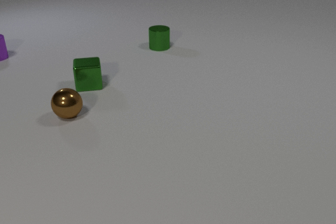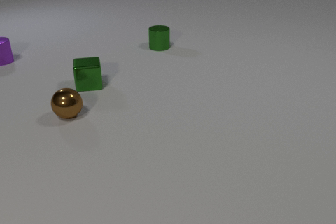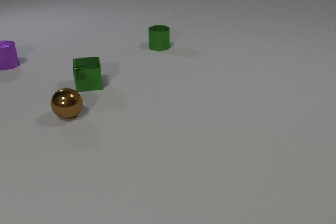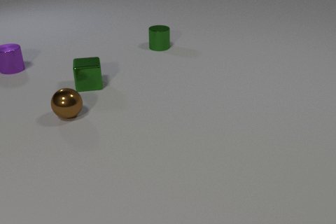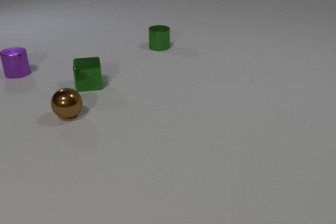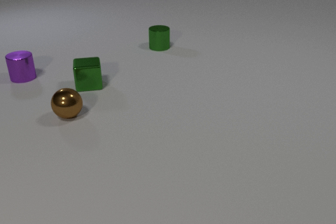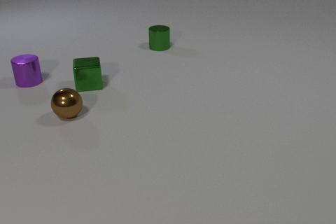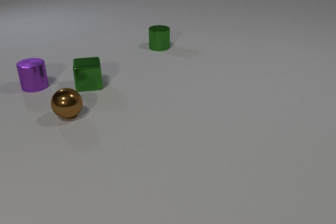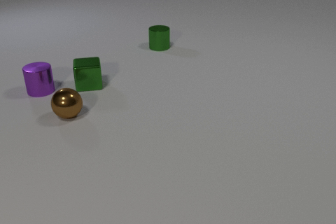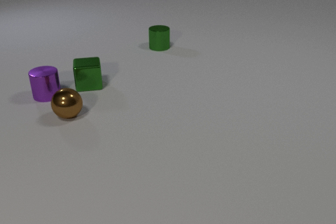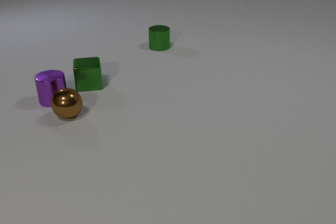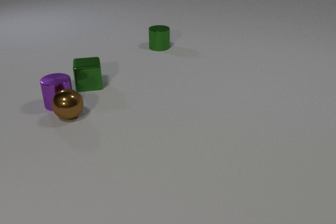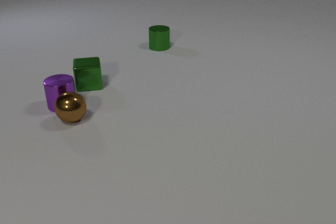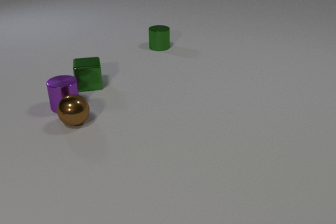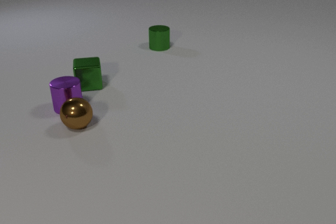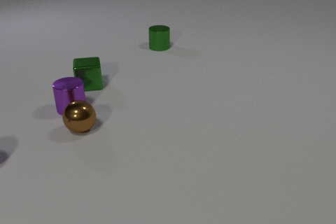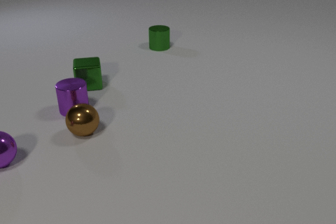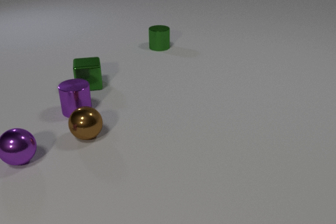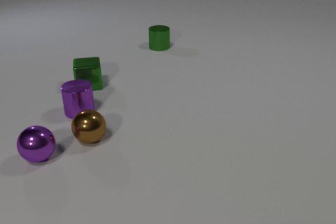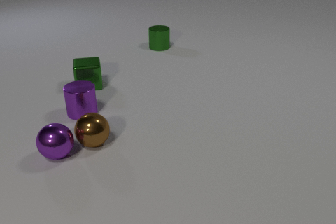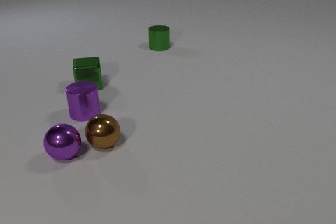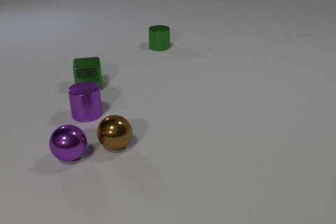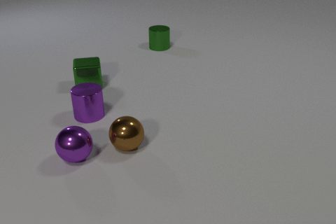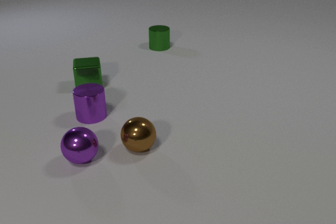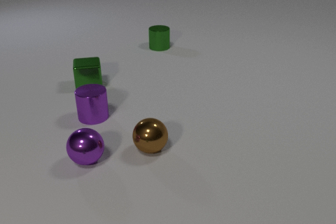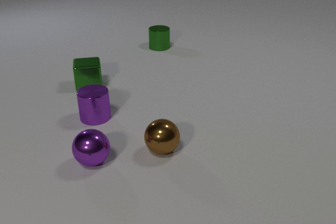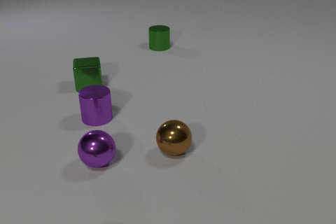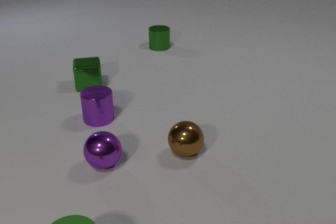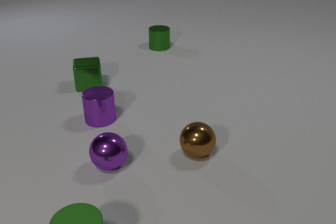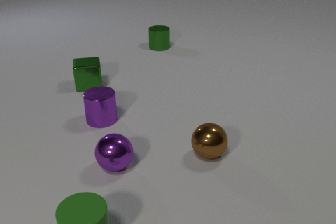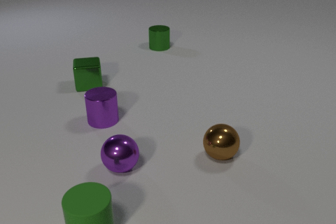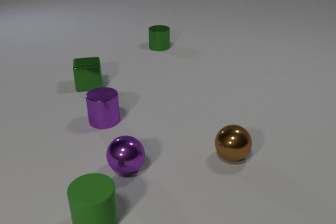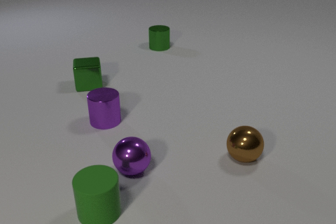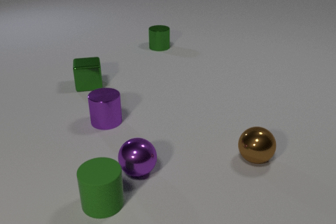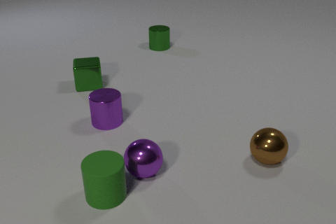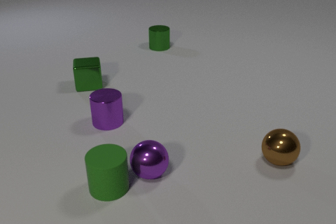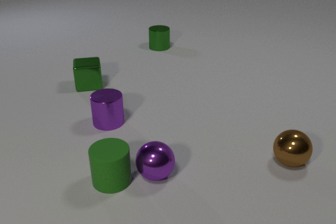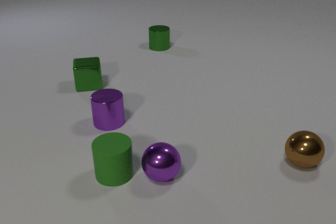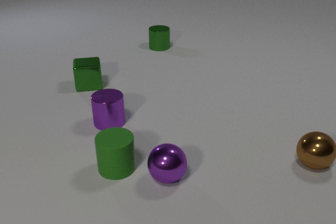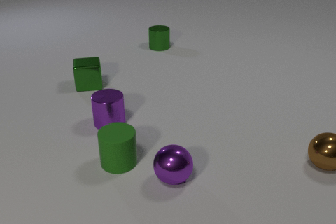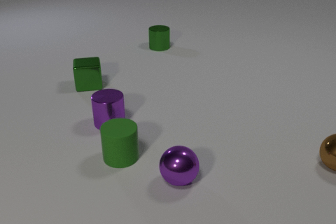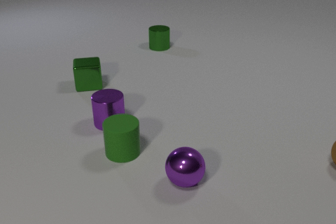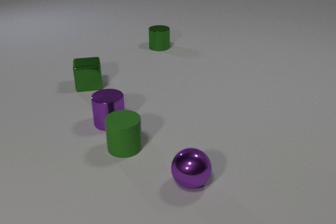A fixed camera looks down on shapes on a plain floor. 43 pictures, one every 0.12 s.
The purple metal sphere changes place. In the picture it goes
to the right.
The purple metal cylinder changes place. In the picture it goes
toward the camera.
0.00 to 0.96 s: The purple metal cylinder slides toward the camera.
0.96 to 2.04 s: The purple metal cylinder slides toward the camera and to the right. The brown metal sphere rolls toward the camera. The purple metal sphere comes in at the left edge, rolls to the right. The purple metal cylinder and the brown metal sphere collide.
2.04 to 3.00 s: The purple metal cylinder slides to the right and toward the camera. The brown metal sphere rolls to the right and toward the camera. The purple metal sphere rolls to the right. The brown metal sphere and the purple metal sphere collide.
3.00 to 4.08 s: The purple metal cylinder slides to the right and toward the camera. The brown metal sphere rolls to the right. The purple metal sphere rolls to the right and toward the camera. The green rubber cylinder comes in at the bottom edge, slides away from the camera.
4.08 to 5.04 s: The brown metal sphere rolls to the right, leaves at the right edge. The purple metal sphere rolls to the right. The green rubber cylinder slides away from the camera.
How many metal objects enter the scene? 1.
How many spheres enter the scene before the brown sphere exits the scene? 1.
Are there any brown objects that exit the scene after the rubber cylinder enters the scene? yes.
